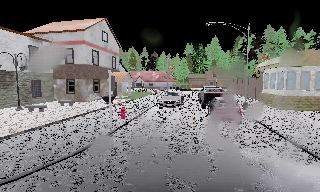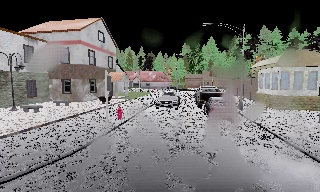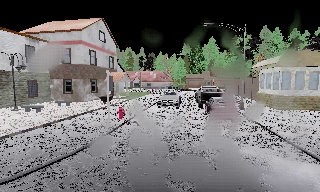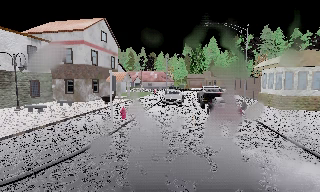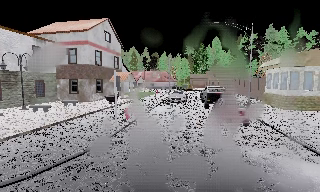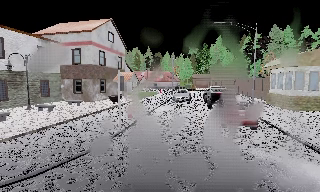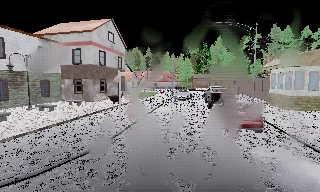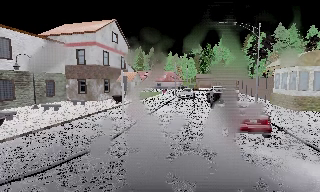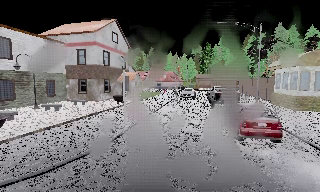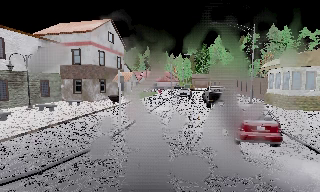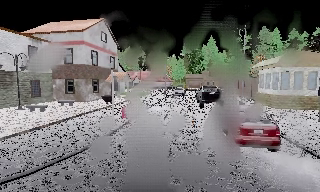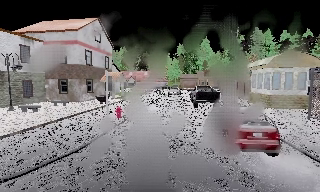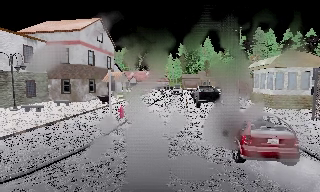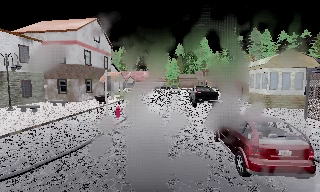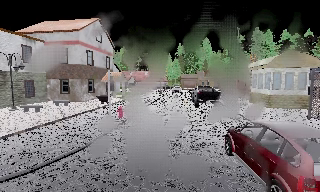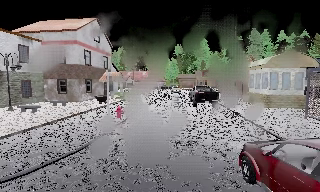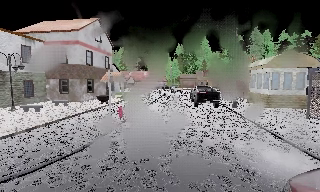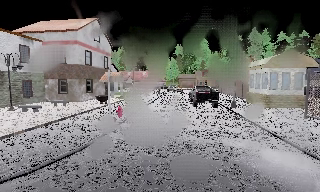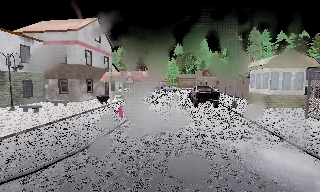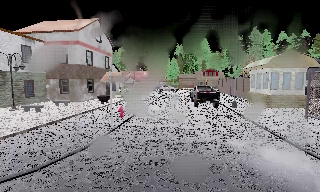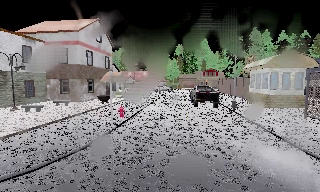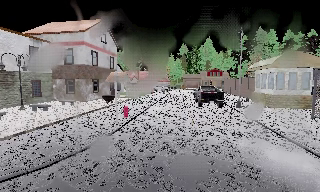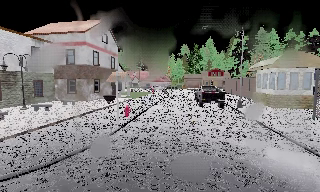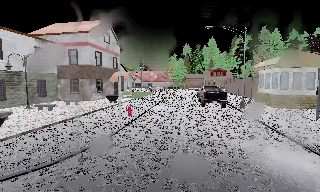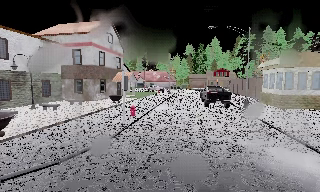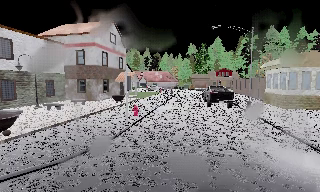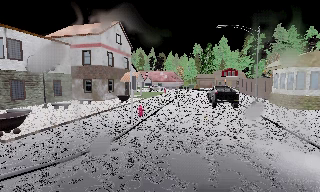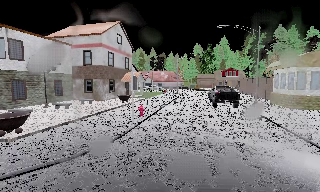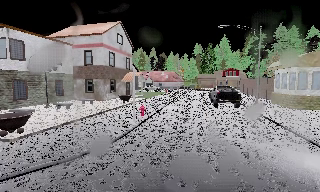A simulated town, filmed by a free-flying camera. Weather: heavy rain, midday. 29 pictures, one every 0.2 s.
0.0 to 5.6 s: The camera travels backward and to its left, about 1 m, so what stands in front gets smaller.
The film runs backward here.
